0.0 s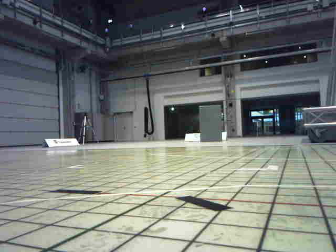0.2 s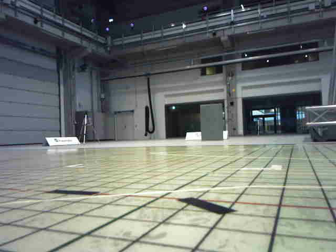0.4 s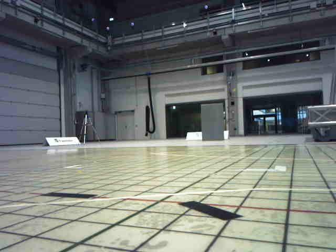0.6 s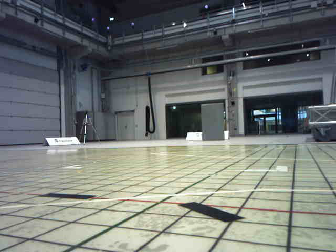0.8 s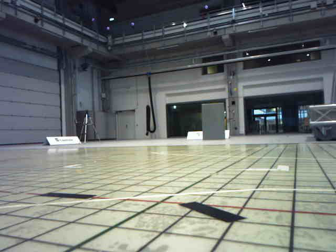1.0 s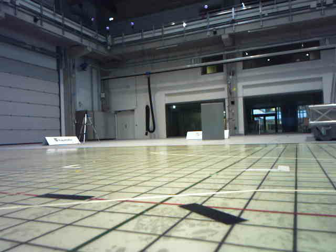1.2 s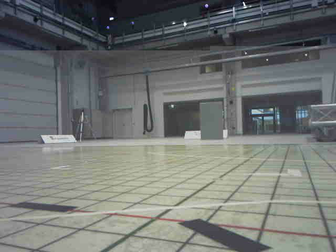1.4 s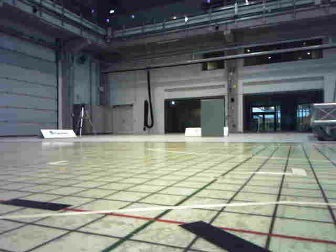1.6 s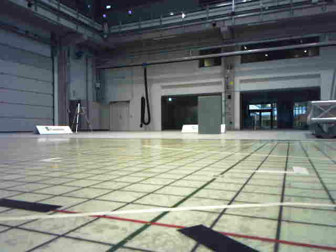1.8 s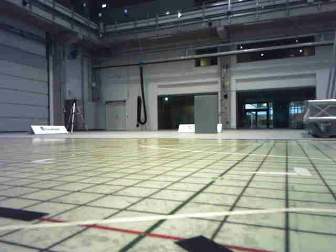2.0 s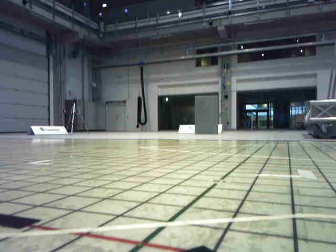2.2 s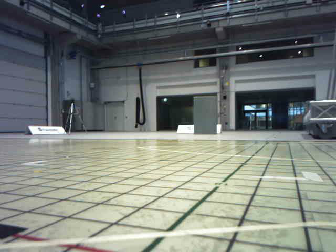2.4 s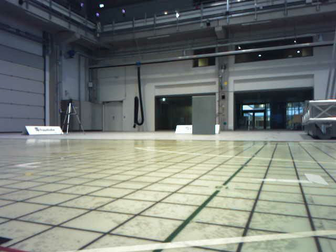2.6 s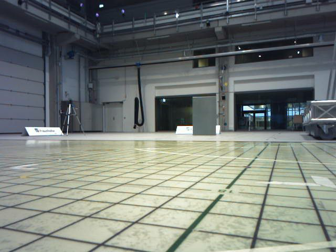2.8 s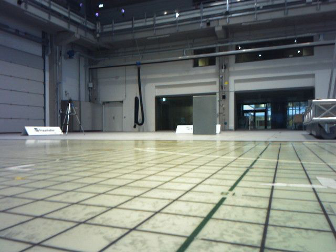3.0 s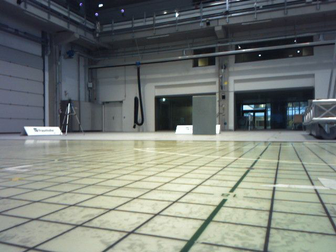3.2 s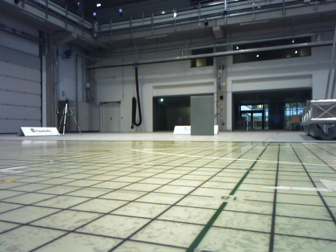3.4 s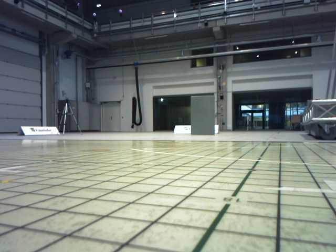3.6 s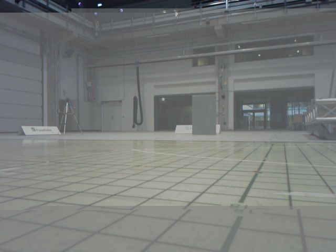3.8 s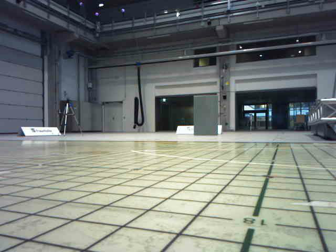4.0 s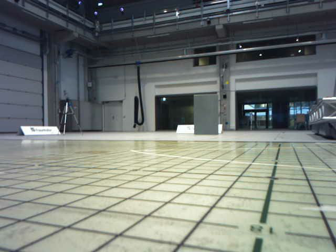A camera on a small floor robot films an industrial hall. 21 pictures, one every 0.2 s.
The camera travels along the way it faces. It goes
forward.
0.0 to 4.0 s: The camera travels forward, about 0.8 m, so what stands in front looms larger.
The film runs forward here.
